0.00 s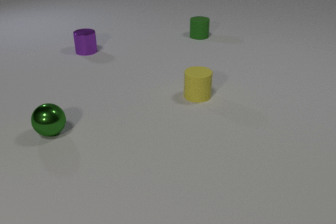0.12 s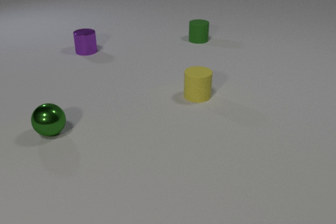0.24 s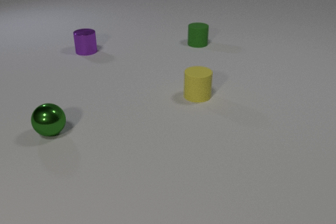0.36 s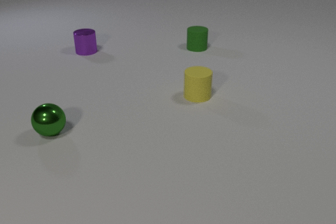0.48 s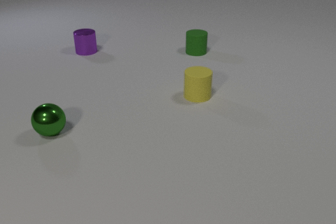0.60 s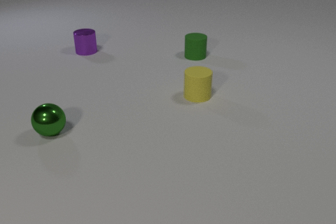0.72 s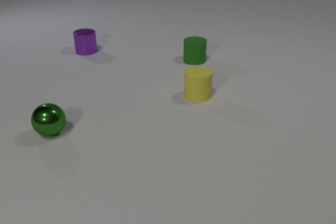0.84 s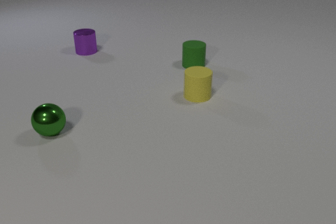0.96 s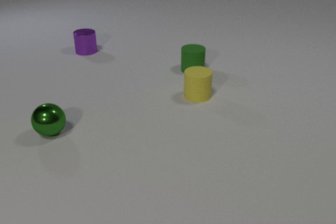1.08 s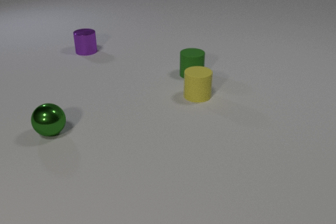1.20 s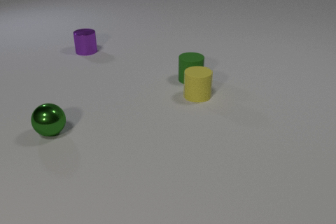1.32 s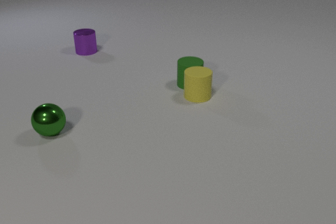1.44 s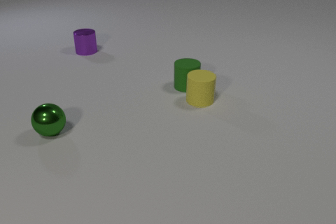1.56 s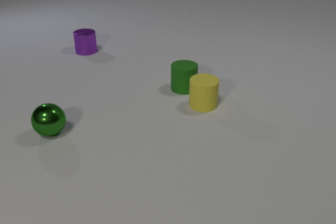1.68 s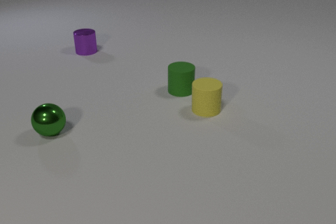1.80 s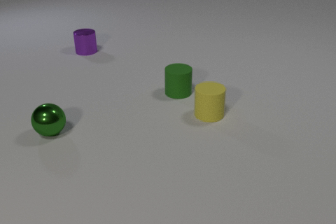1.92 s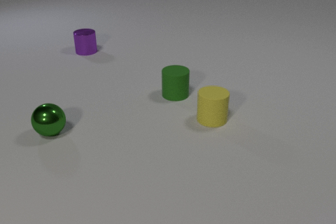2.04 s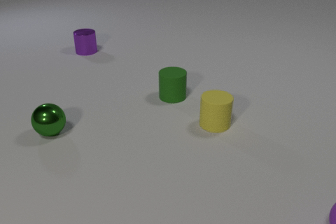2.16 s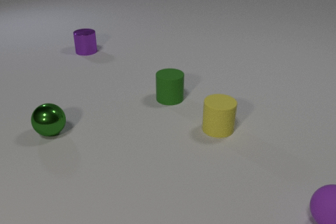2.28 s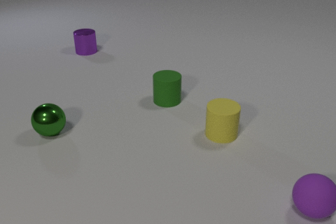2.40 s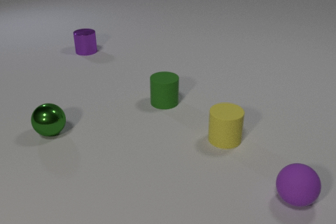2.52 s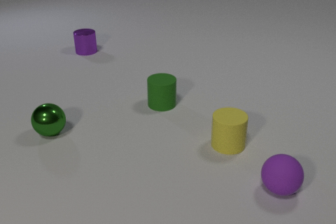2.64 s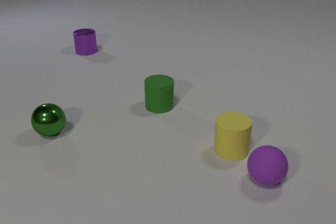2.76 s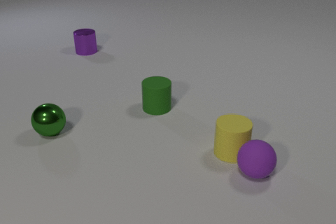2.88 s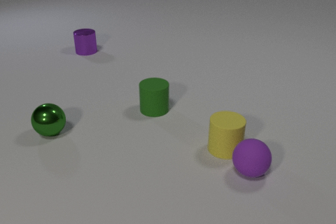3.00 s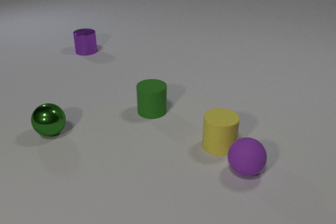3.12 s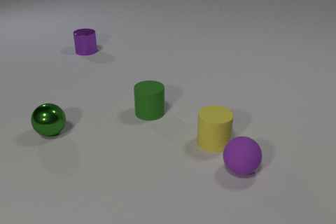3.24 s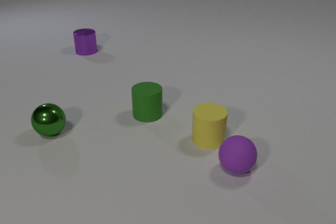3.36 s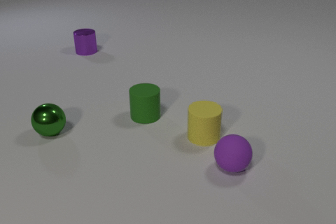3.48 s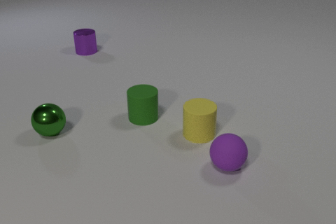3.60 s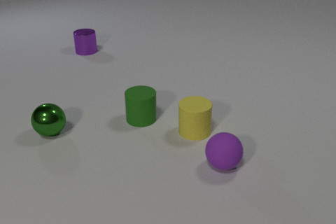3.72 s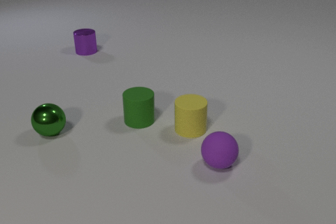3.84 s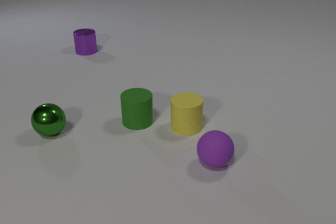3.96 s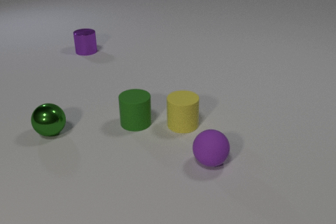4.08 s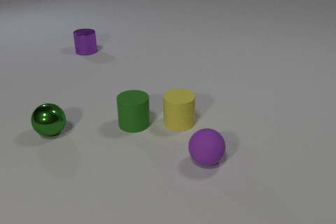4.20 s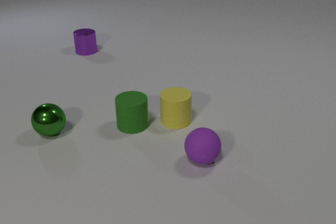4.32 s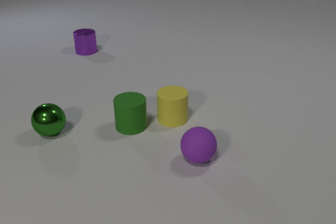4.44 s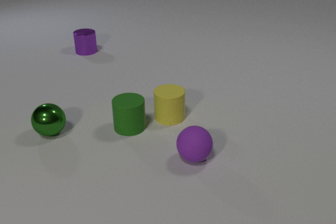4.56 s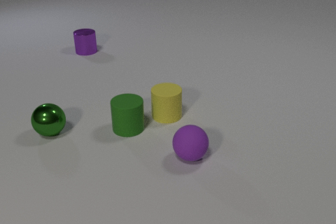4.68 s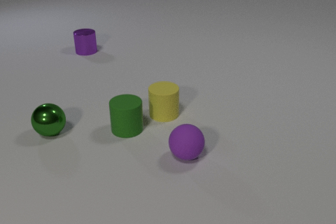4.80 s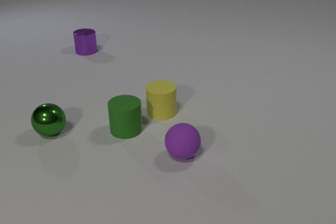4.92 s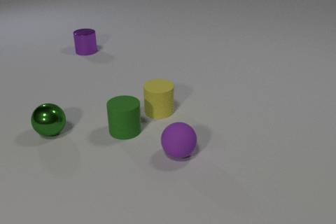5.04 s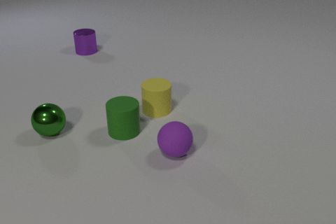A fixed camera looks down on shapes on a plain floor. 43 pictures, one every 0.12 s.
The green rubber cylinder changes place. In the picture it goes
toward the camera.
The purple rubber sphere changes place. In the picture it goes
to the left.
0.00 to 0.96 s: The green rubber cylinder slides toward the camera.
0.96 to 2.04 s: The green rubber cylinder slides toward the camera. The yellow rubber cylinder slides toward the camera. The purple rubber sphere comes in at the right edge. The green rubber cylinder and the yellow rubber cylinder collide.
2.04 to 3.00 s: The green rubber cylinder slides toward the camera and to the left. The yellow rubber cylinder slides toward the camera. The purple rubber sphere rolls to the left and away from the camera. The yellow rubber cylinder and the purple rubber sphere collide.
3.00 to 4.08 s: The green rubber cylinder slides toward the camera and to the left. The yellow rubber cylinder slides to the left and away from the camera. The purple rubber sphere rolls to the left.
4.08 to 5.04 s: The green rubber cylinder slides toward the camera and to the left. The yellow rubber cylinder slides away from the camera and to the left. The purple rubber sphere rolls to the left.
What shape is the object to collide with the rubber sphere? cylinder.
What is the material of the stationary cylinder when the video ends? metal.
What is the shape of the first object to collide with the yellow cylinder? cylinder.
